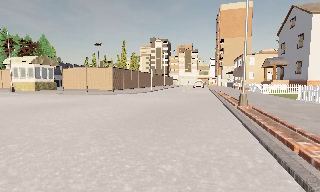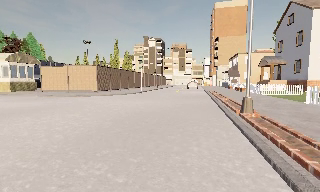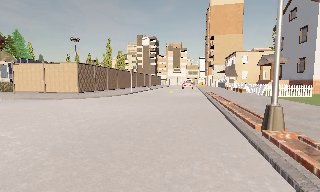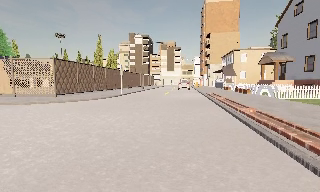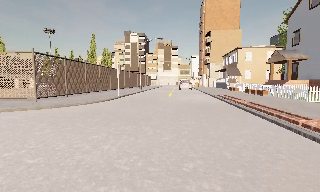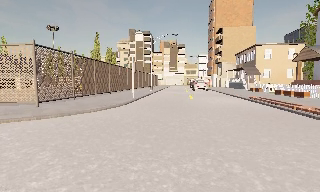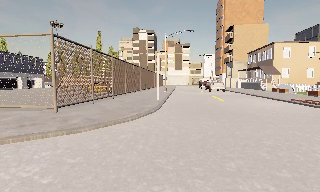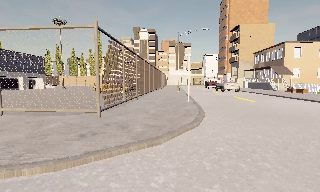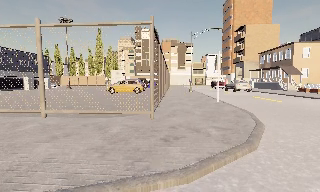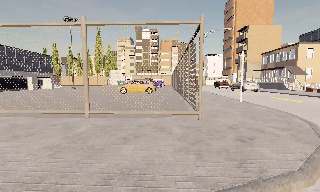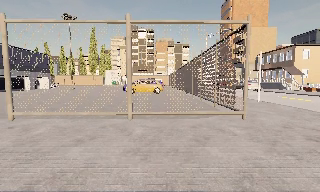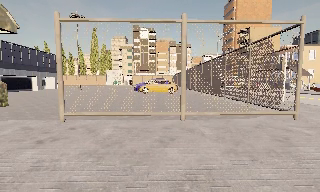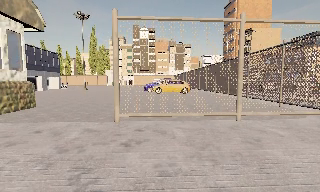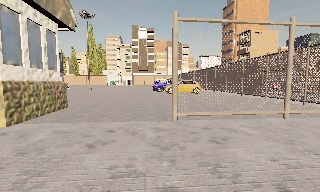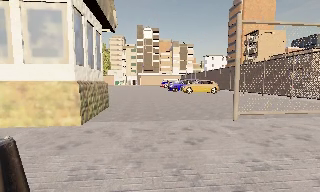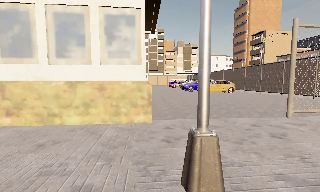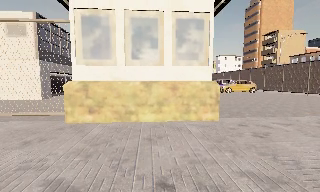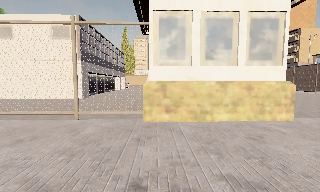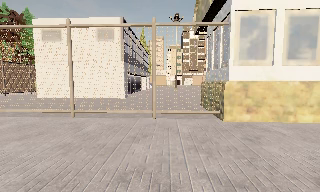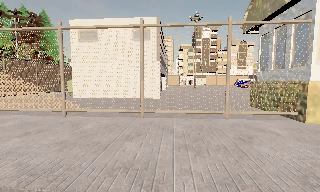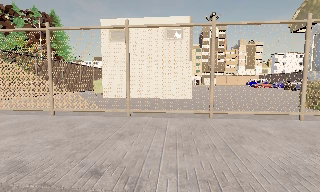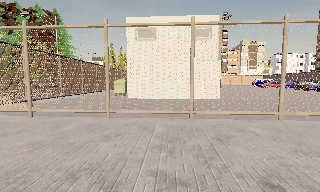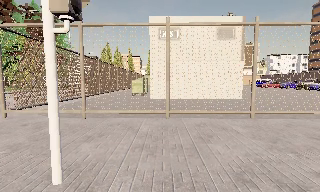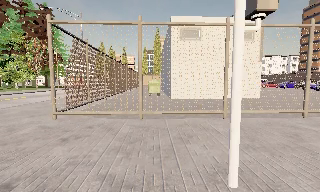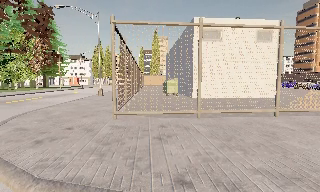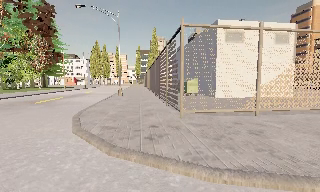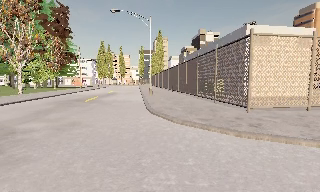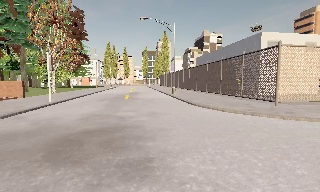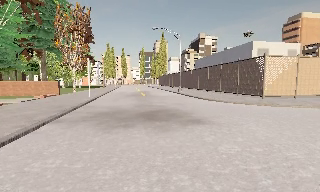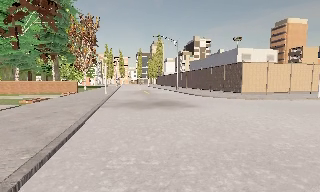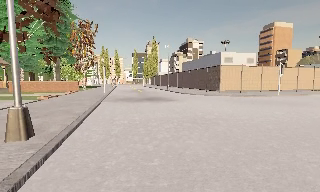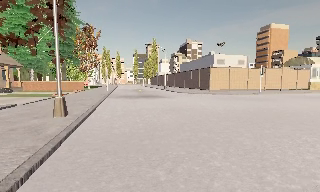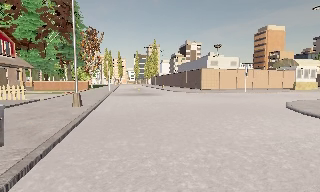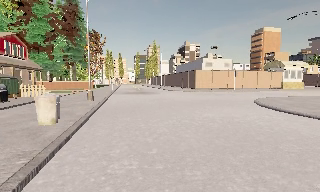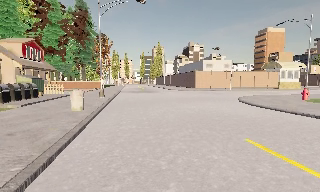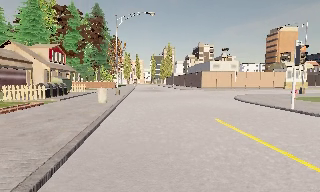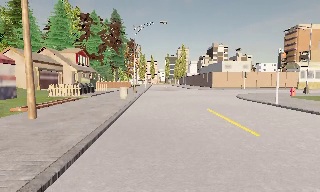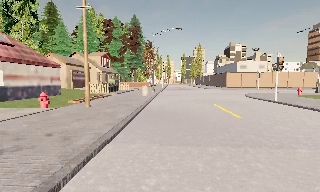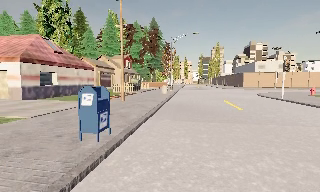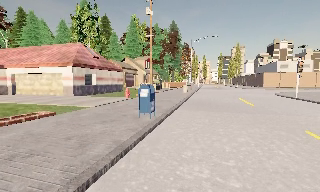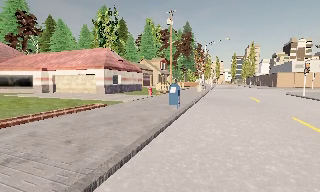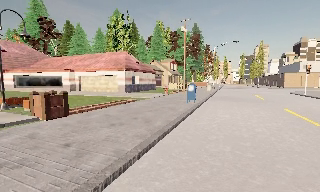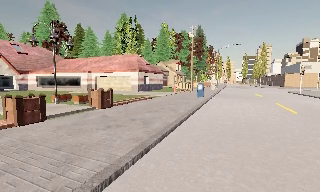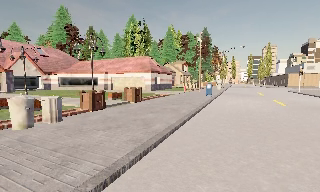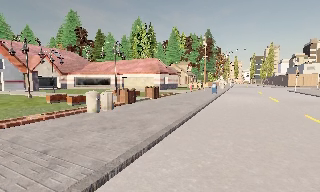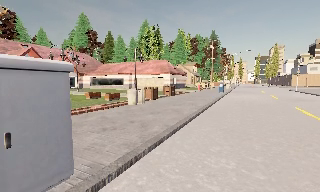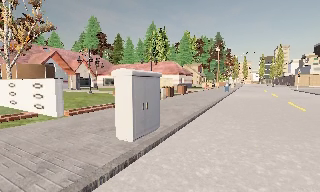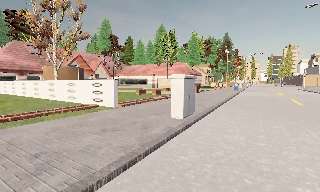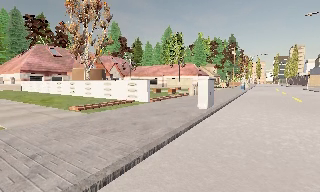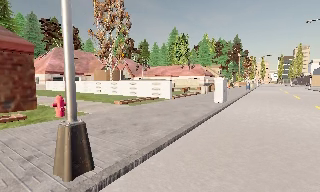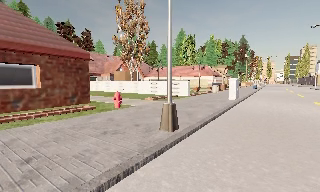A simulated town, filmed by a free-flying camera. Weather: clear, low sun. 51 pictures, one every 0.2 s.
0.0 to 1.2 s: The camera travels forward, about 13 m, so what stands in front looms larger.
1.2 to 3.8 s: The camera travels to its left, about 25 m, so close, fixed things drift to the right.
3.8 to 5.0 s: The camera pans to its right, which is clockwise from overhead, by about 10 degrees. It travels to its left, about 14 m, so close, fixed things drift to the right.
5.0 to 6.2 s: The camera travels backward and to its left, about 16 m, so what stands in front gets smaller.
6.2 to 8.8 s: The camera pans to its left, which is counterclockwise from overhead, by about 40 degrees. It travels backward, about 30 m.
8.8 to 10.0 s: The camera travels backward and to its left, about 14 m, so what stands in front gets smaller.
The film runs forward here.
